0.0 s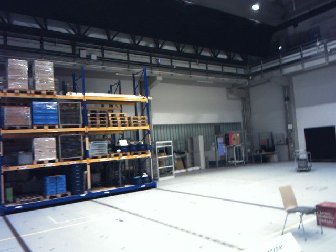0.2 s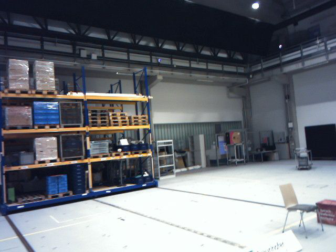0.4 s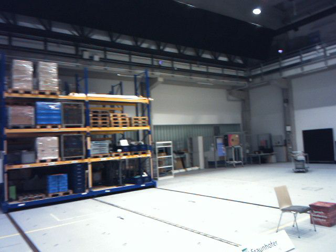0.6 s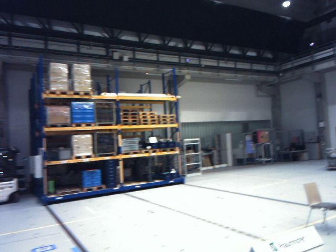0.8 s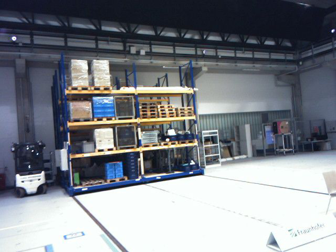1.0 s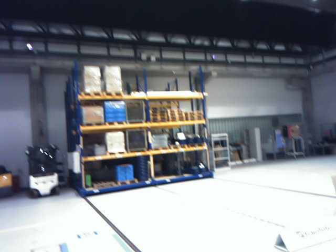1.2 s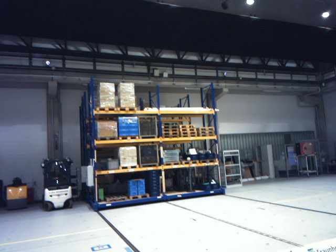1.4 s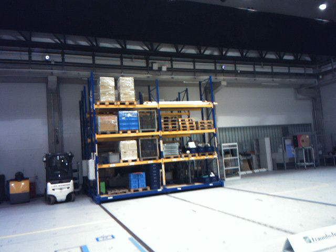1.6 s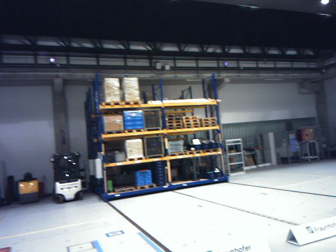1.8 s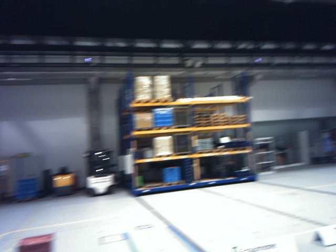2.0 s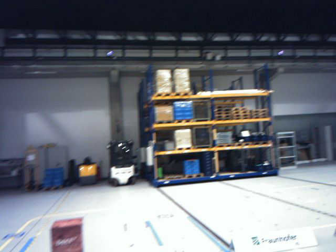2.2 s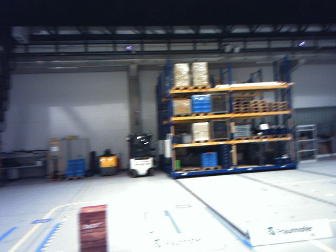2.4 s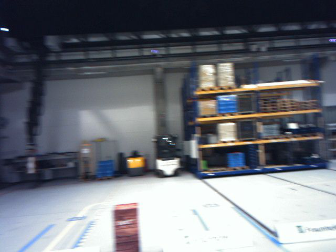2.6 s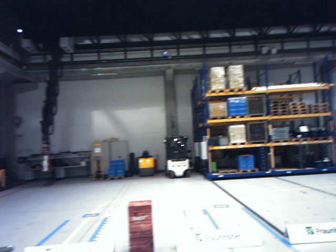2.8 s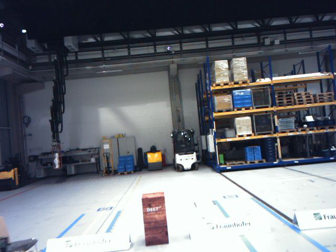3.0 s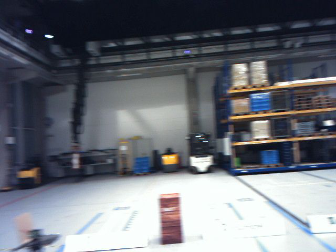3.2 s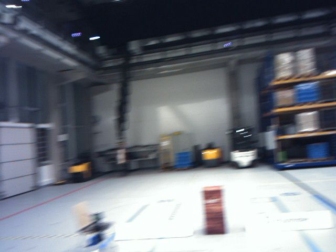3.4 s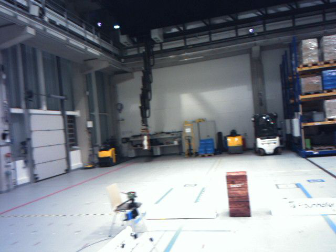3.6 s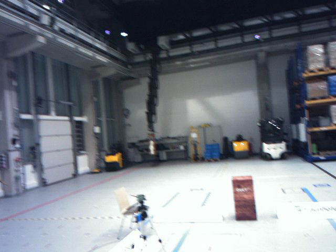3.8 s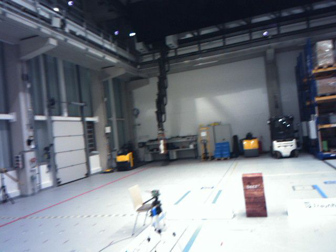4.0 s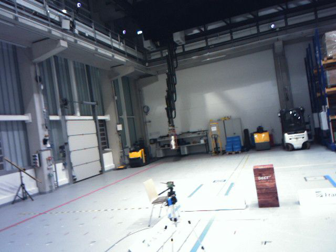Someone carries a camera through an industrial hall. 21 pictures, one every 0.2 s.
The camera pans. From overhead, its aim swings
counterclockwise.
The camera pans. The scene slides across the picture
to the right.
0.0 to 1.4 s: The camera swings to its left by about 10 degrees, and the scene slides to the right. It travels backward, about 1.2 m, so what stands in front gets smaller. It gains speed.
1.4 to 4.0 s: The camera swings to its left by about 45 degrees, and the scene slides to the right. It travels backward, about 2.6 m.
The film runs backward here.
